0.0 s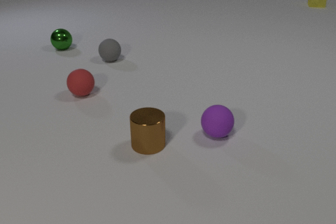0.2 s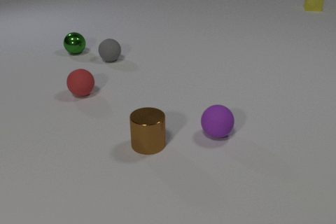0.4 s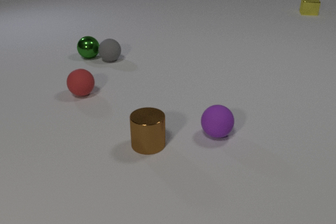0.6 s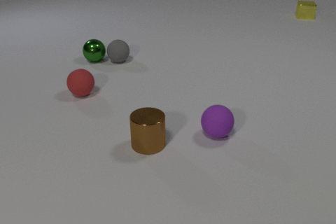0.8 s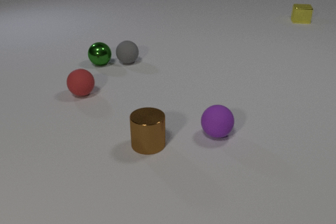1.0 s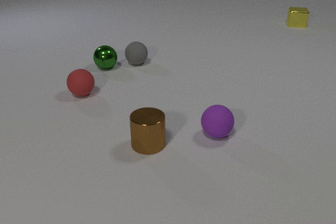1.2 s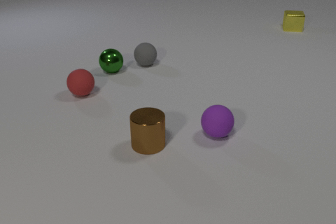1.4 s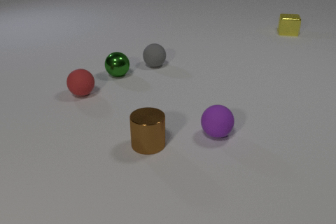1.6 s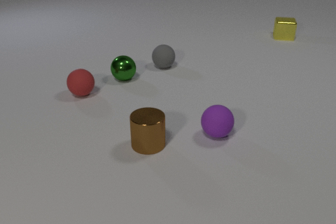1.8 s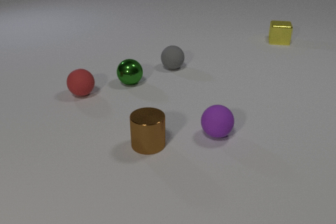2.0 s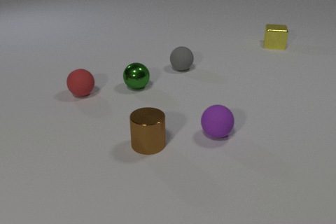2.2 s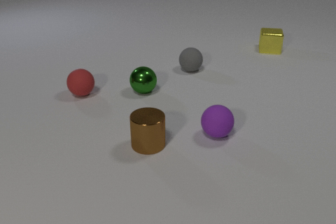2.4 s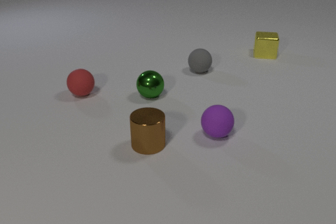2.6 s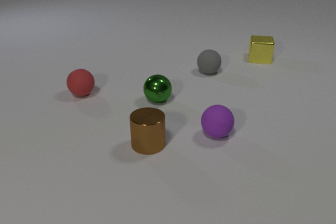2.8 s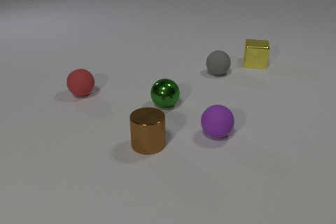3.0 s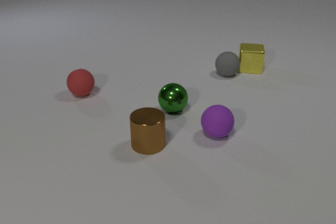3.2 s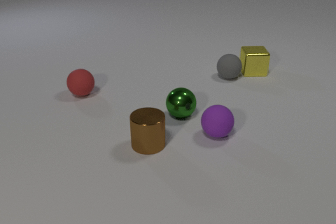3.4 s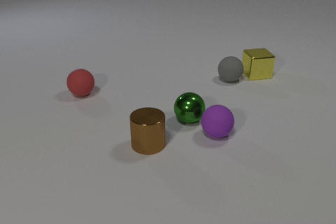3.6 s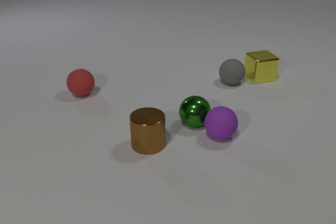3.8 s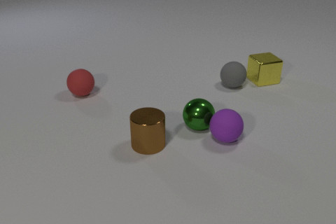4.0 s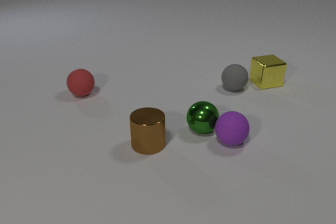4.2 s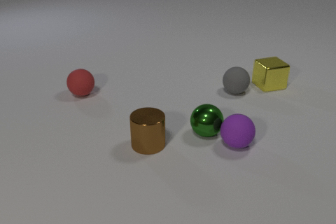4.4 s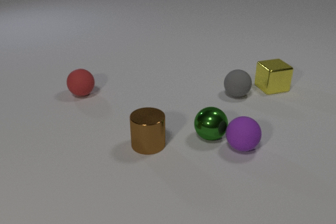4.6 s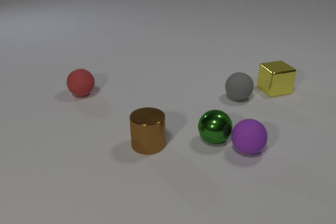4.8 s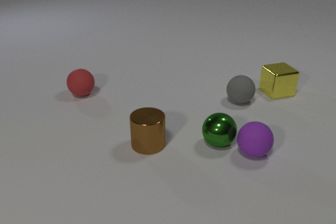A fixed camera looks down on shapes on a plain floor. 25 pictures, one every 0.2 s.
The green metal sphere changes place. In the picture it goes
toward the camera.
The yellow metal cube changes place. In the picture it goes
toward the camera.
0.0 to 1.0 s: The green metal sphere rolls toward the camera and to the right. The gray rubber sphere rolls to the right and toward the camera. The yellow metal cube slides toward the camera. The green metal sphere and the gray rubber sphere collide.
1.0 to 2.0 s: The green metal sphere rolls toward the camera and to the right. The gray rubber sphere rolls to the right. The yellow metal cube slides toward the camera.
2.0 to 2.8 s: The green metal sphere rolls toward the camera and to the right. The gray rubber sphere rolls to the right. The yellow metal cube slides toward the camera.
2.8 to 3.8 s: The green metal sphere rolls toward the camera and to the right. The gray rubber sphere rolls toward the camera and to the right. The yellow metal cube slides toward the camera, spins so that its near face slides to the right, counterclockwise seen from above. The purple rubber sphere rolls to the right and toward the camera. The gray rubber sphere and the yellow metal cube collide. The green metal sphere and the purple rubber sphere collide.
3.8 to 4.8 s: The green metal sphere rolls toward the camera and to the right. The gray rubber sphere rolls toward the camera. The yellow metal cube slides toward the camera and to the right. The purple rubber sphere rolls to the right and toward the camera.
How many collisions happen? 3.
How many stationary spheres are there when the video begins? 3.
Are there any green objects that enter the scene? no.
